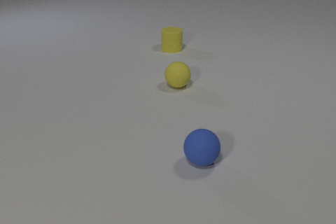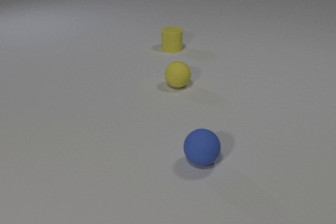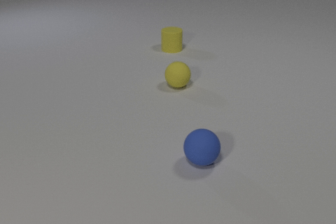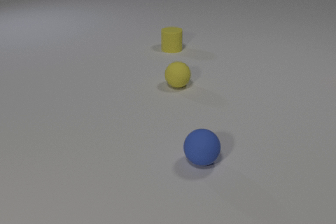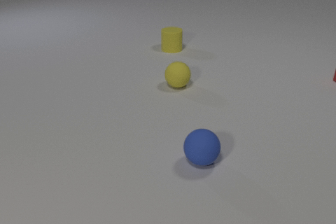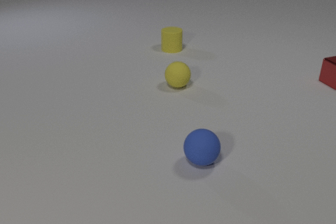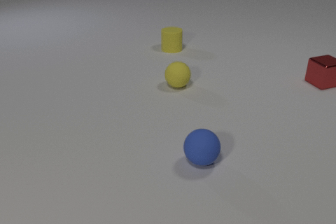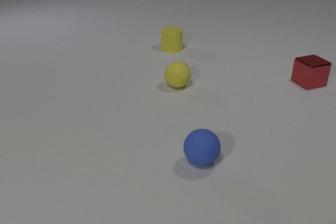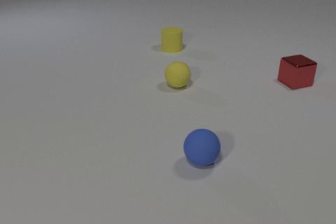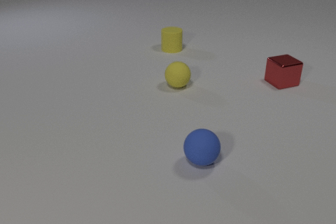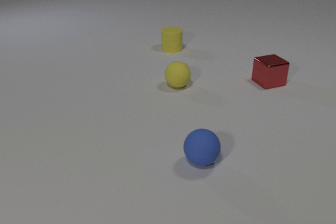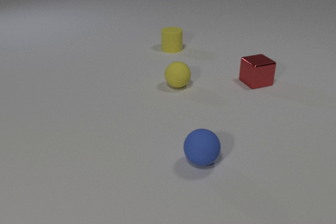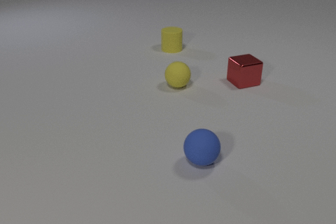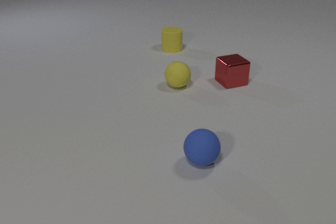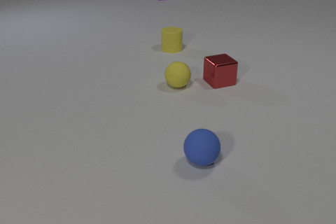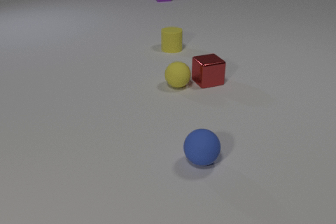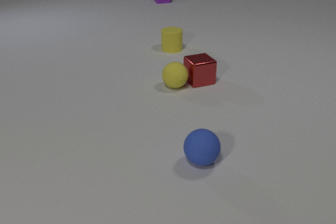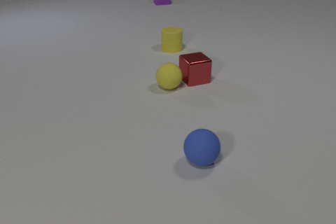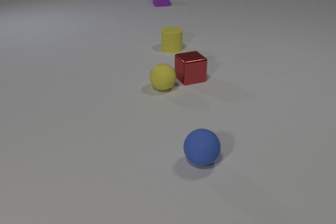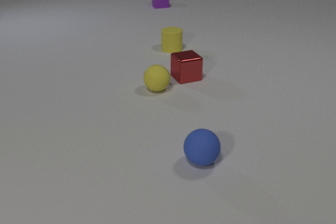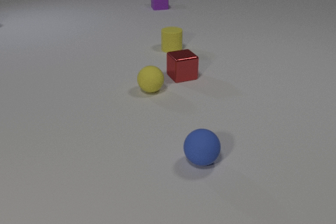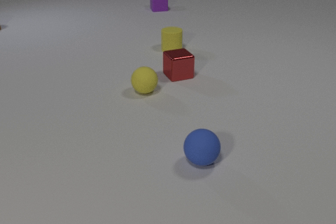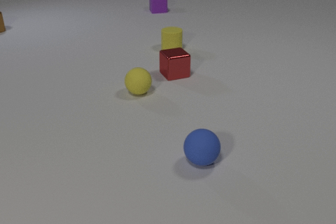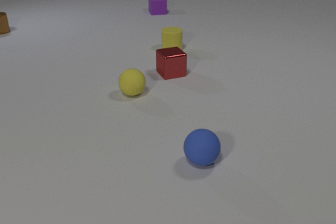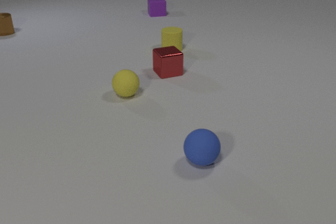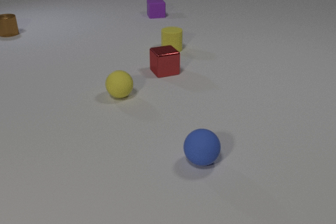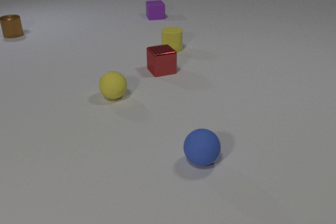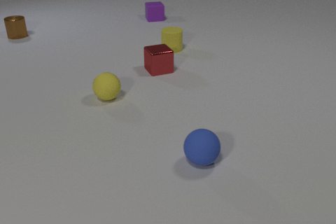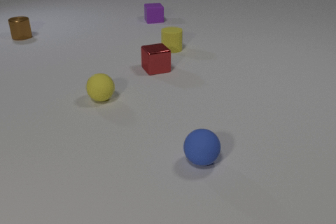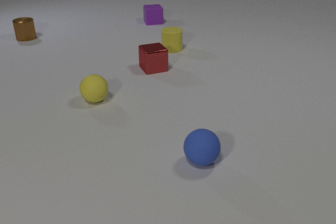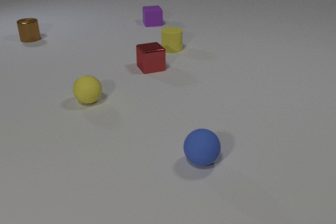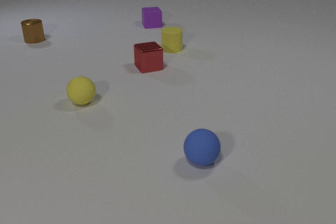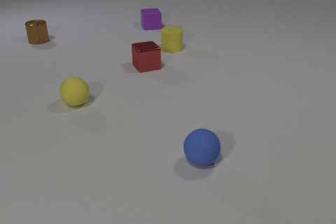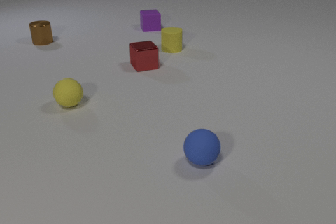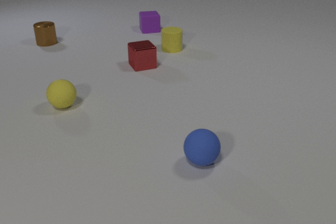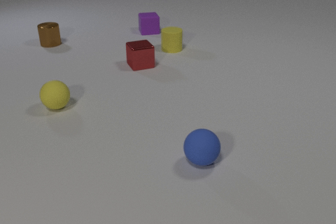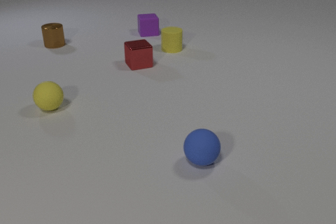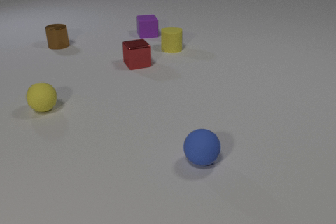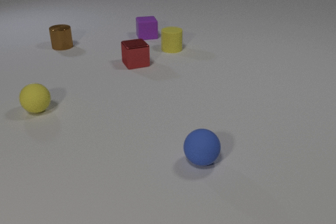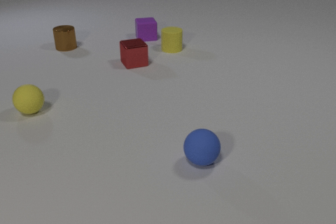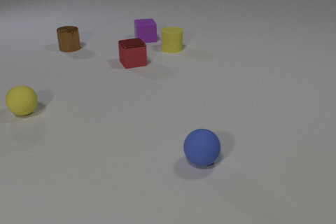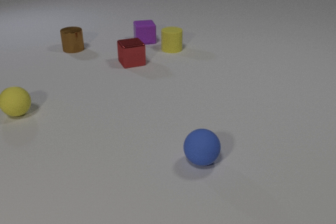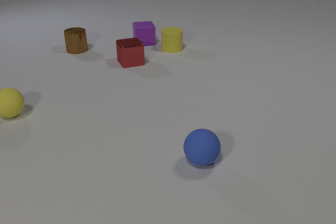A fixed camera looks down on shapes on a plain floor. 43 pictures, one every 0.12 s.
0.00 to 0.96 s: The red metal cube comes in at the right edge, slides to the left.
0.96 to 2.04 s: The red metal cube slides to the left. The yellow rubber sphere rolls to the left. The purple rubber cube comes in at the top edge, slides toward the camera. The red metal cube and the yellow rubber sphere collide.
2.04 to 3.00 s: The red metal cube slides to the left and away from the camera. The yellow rubber sphere rolls to the left. The brown metal cylinder comes in at the left edge, slides toward the camera and to the right. The purple rubber cube slides toward the camera.
3.00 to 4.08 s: The red metal cube slides to the left and away from the camera. The yellow rubber sphere rolls to the left. The brown metal cylinder slides toward the camera and to the right. The purple rubber cube slides toward the camera.
4.08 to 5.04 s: The red metal cube slides to the left and away from the camera. The yellow rubber sphere rolls to the left. The brown metal cylinder slides toward the camera and to the right. The purple rubber cube slides toward the camera.
What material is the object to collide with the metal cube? rubber.
What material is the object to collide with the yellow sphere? metal.
How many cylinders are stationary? 1.
